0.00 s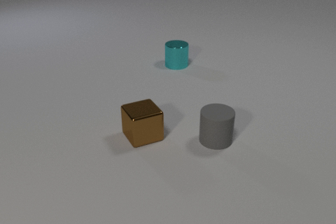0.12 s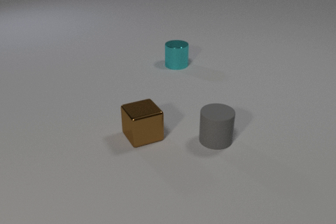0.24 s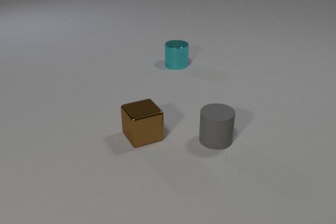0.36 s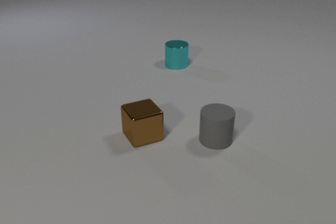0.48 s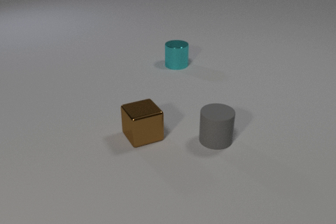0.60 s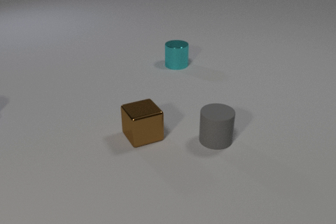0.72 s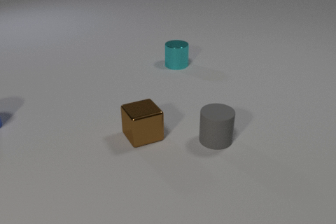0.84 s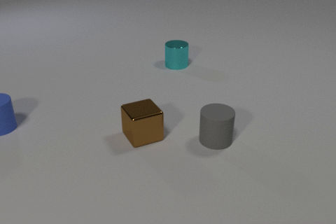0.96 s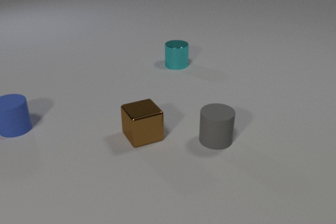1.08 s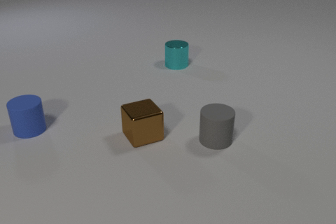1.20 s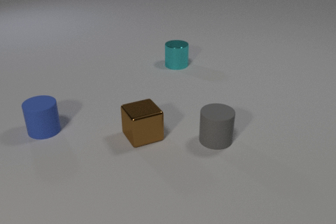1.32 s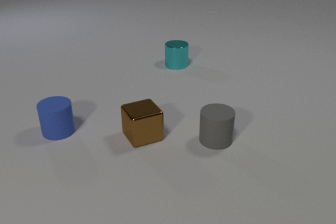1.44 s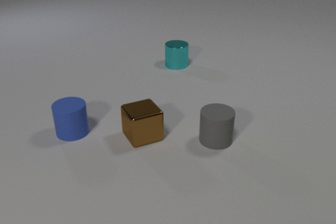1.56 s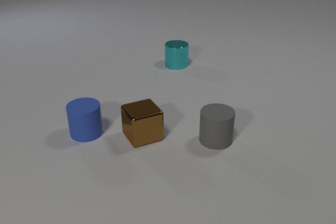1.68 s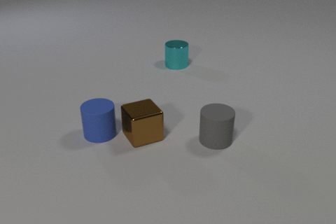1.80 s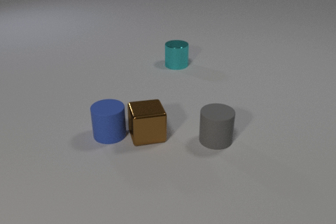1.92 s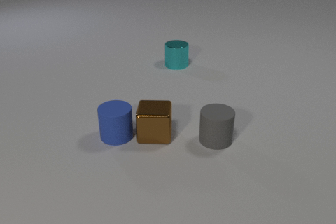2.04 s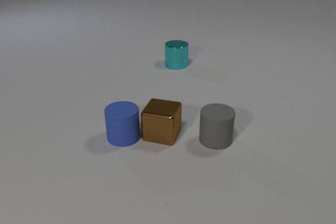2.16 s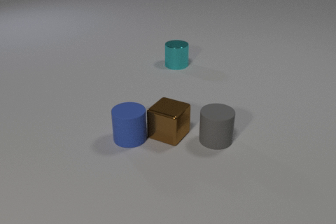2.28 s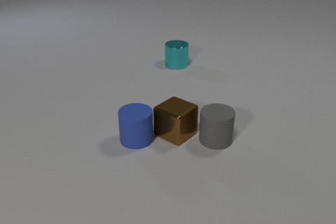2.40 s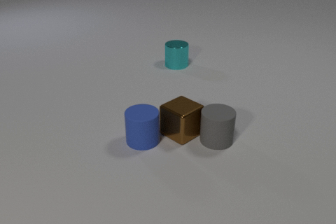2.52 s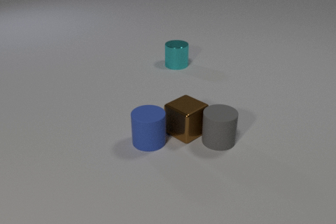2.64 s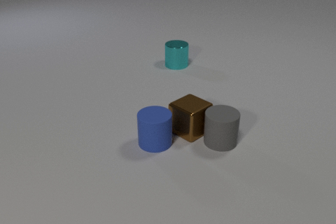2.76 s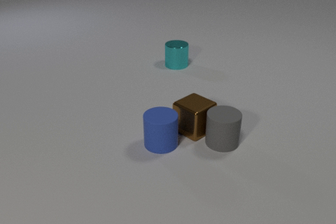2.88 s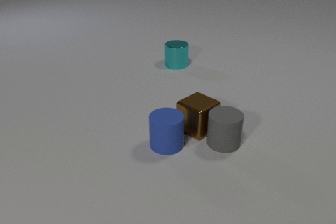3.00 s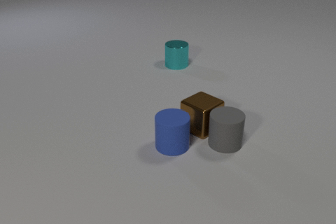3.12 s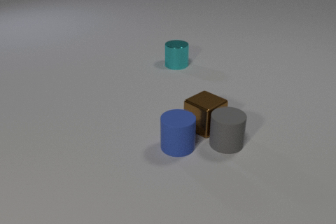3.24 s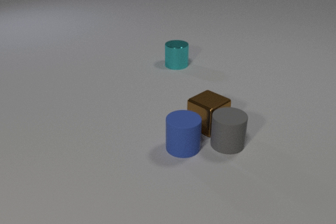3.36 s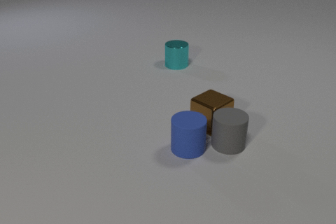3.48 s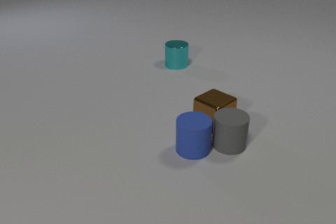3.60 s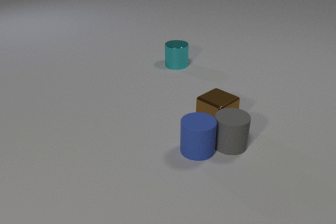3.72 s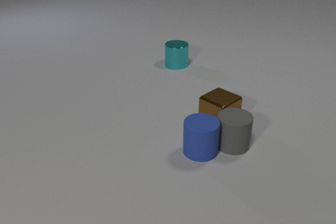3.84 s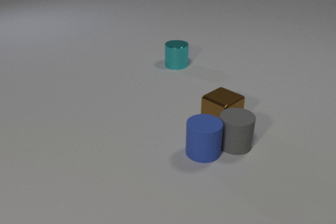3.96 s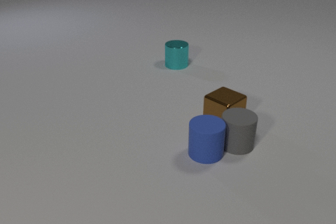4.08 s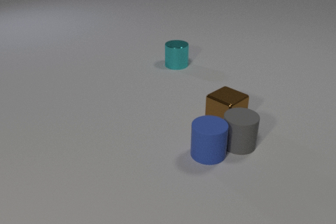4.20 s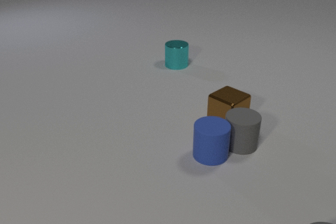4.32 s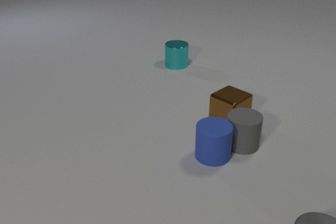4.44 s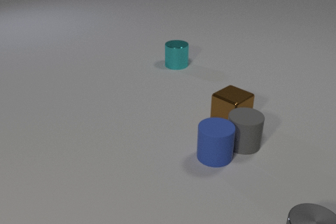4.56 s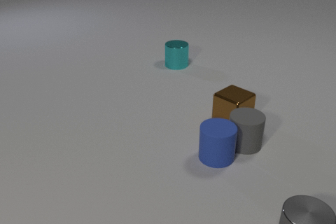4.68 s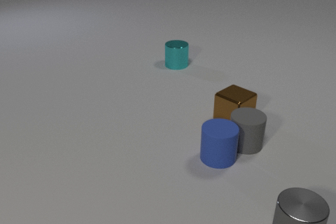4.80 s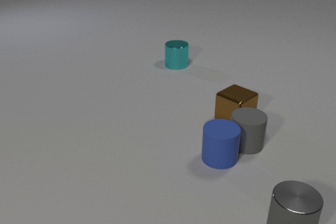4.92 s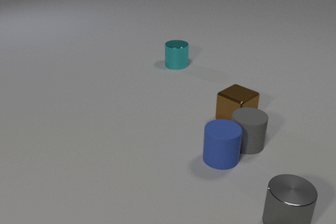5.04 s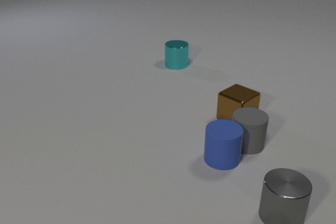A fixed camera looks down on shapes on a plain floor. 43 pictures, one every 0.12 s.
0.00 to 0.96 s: The blue rubber cylinder comes in at the left edge, slides to the right and toward the camera.
0.96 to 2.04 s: The blue rubber cylinder slides to the right and toward the camera. The brown metal cube slides to the right, spins clockwise seen from above by about 45 degrees, its near face sliding to the left. The blue rubber cylinder and the brown metal cube collide.
2.04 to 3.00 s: The blue rubber cylinder slides to the right. The brown metal cube slides to the right, spins clockwise seen from above by about 30 degrees, its near face sliding to the left. The gray rubber cylinder slides to the right. The brown metal cube and the gray rubber cylinder collide.
3.00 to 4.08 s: The blue rubber cylinder slides to the right. The brown metal cube slides to the right and away from the camera. The gray rubber cylinder slides to the right. The blue rubber cylinder and the gray rubber cylinder collide.
4.08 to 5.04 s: The blue rubber cylinder slides to the right. The brown metal cube slides to the right and away from the camera. The gray metal cylinder comes in at the bottom edge, slides away from the camera and to the left. The gray rubber cylinder slides to the right.
How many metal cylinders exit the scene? 0.
What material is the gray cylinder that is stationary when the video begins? rubber.
What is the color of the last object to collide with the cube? gray.
